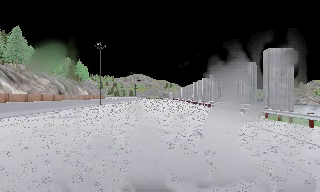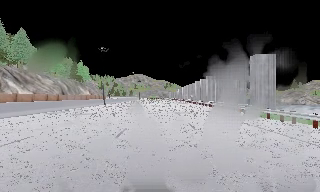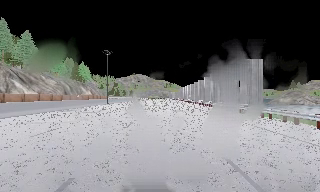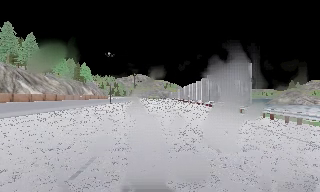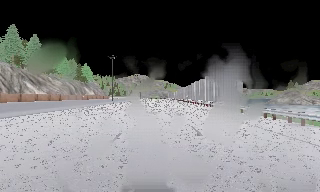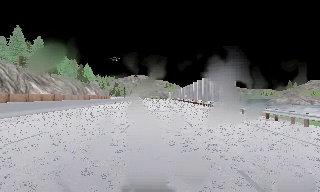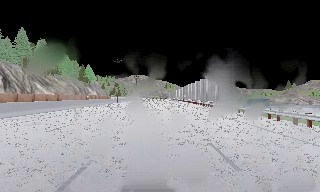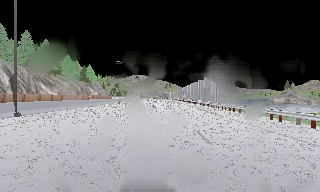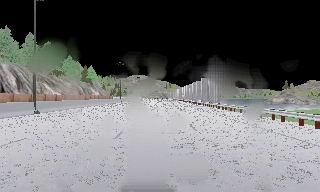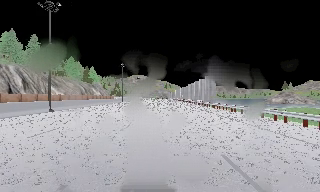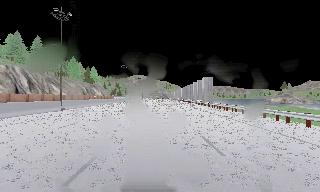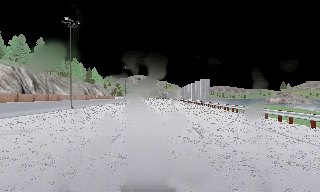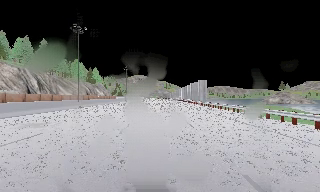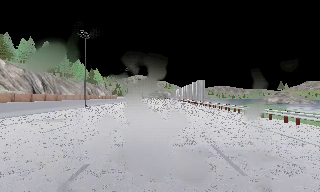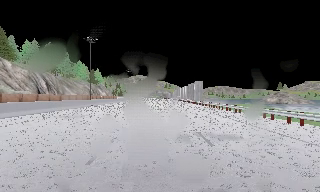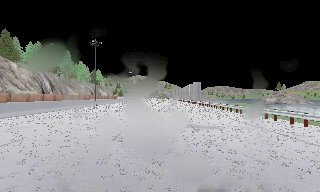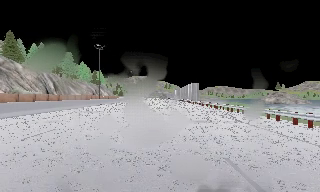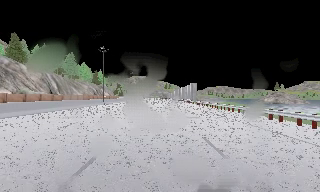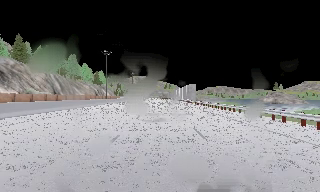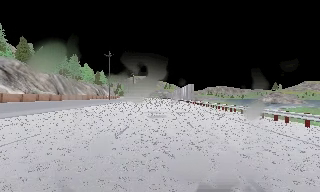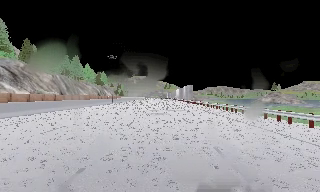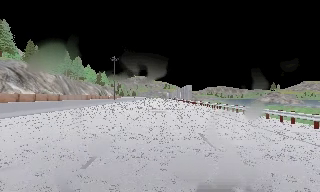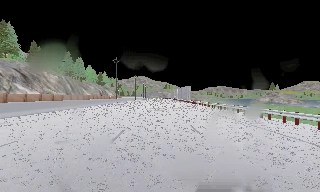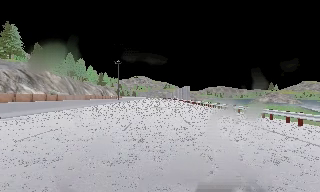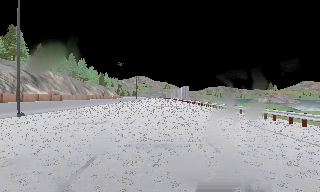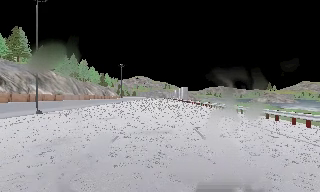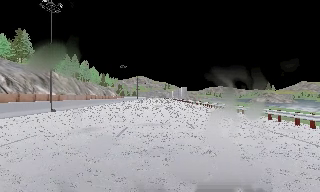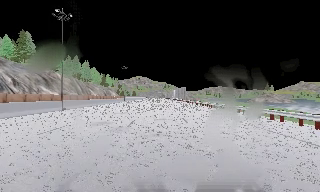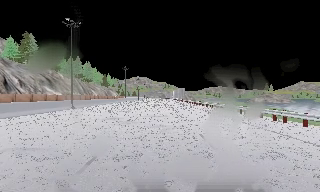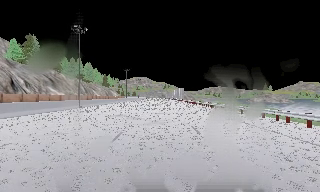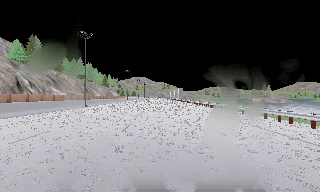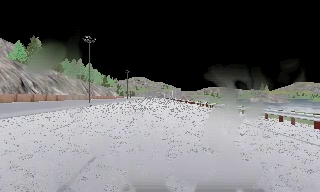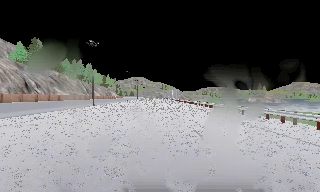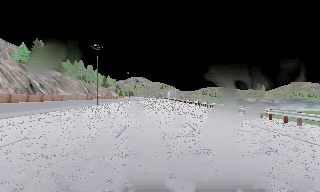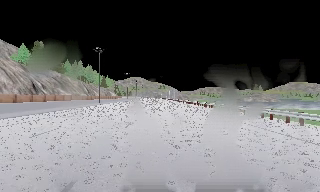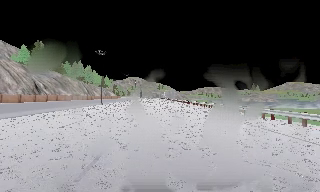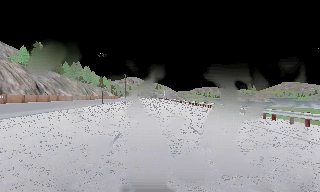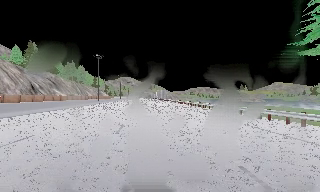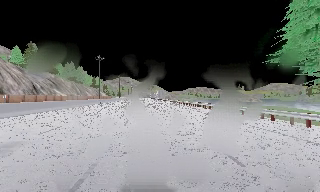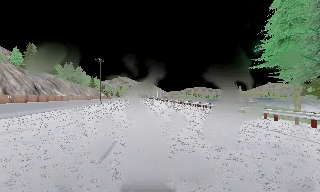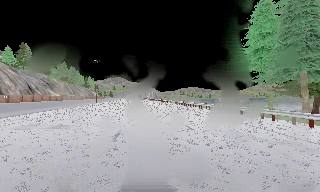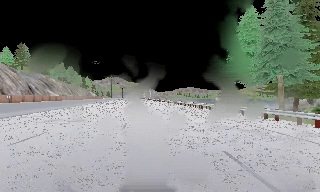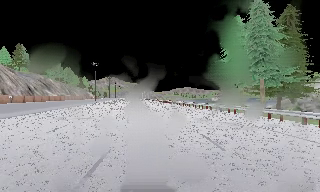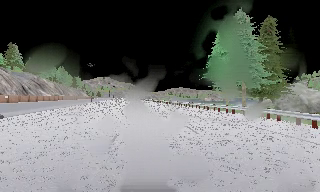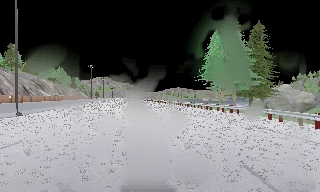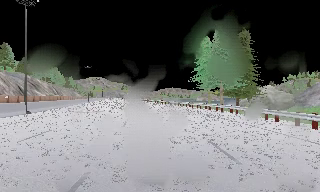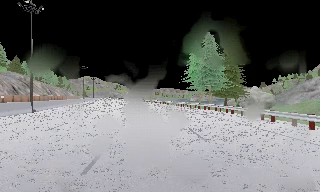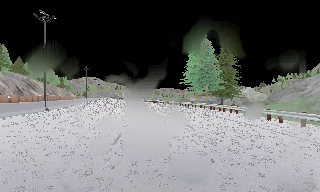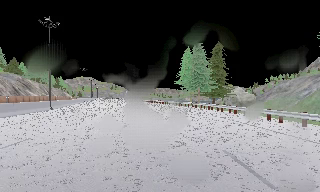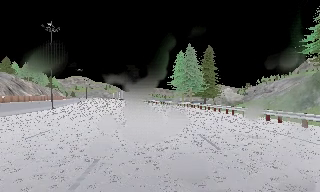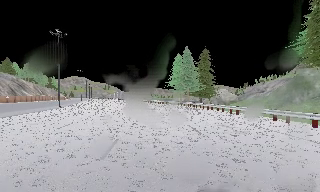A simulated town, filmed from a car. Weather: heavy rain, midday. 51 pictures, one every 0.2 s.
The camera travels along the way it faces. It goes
backward.
0.0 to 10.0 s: The scene slides to the left, as the camera pans about 20 degrees to its right. It travels backward, about 105 m, so what stands in front gets smaller.
The film runs backward here.
